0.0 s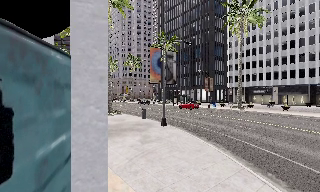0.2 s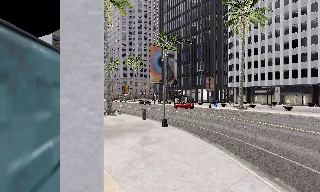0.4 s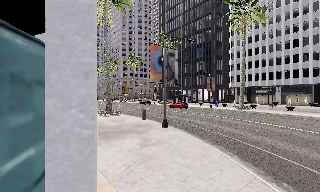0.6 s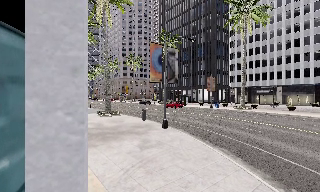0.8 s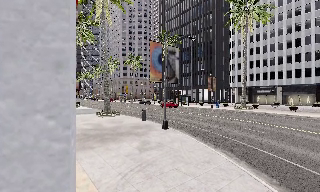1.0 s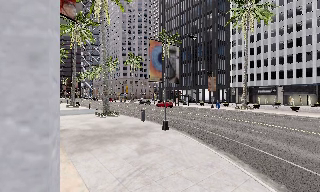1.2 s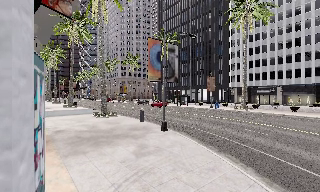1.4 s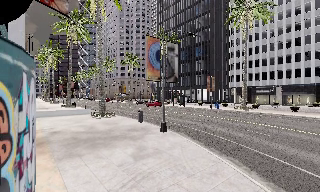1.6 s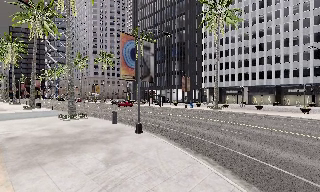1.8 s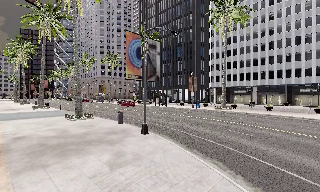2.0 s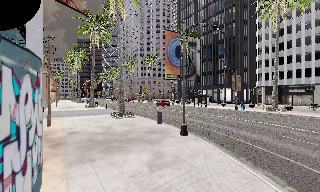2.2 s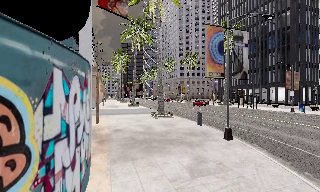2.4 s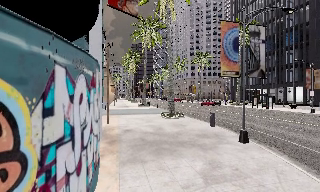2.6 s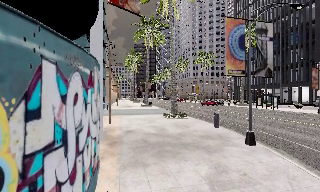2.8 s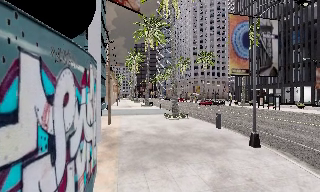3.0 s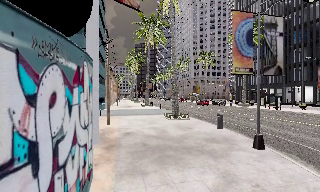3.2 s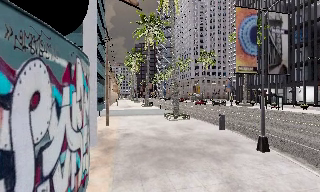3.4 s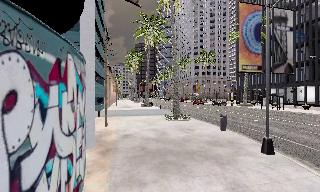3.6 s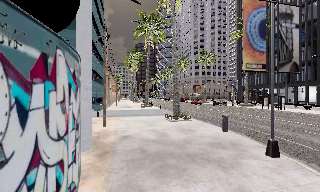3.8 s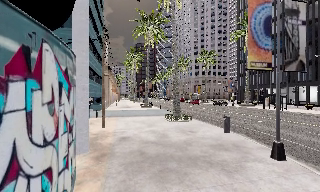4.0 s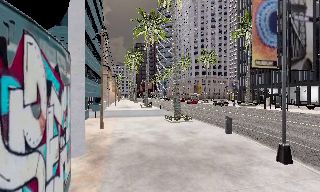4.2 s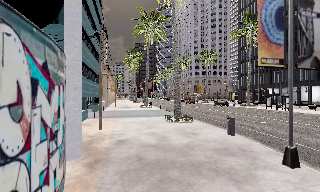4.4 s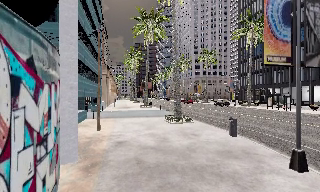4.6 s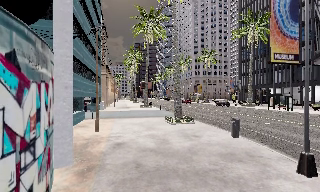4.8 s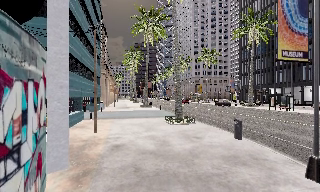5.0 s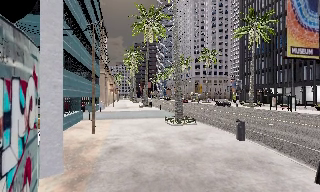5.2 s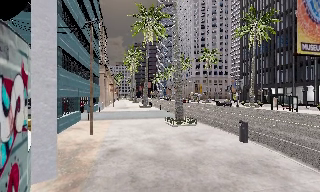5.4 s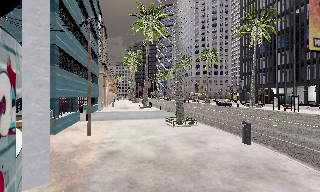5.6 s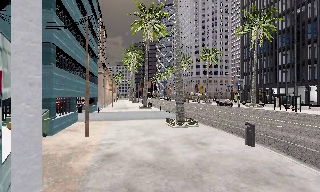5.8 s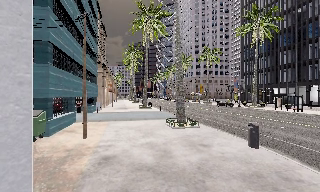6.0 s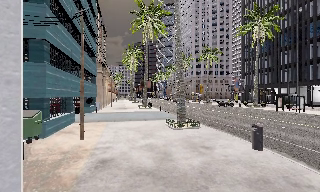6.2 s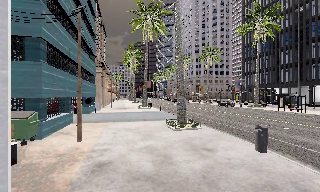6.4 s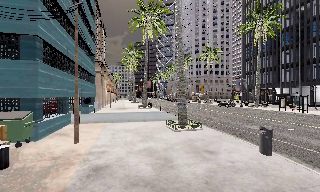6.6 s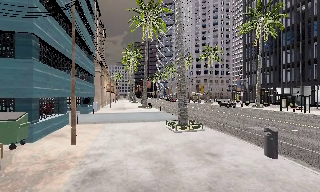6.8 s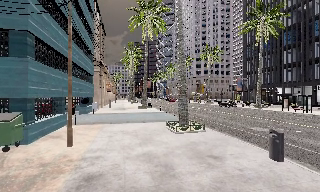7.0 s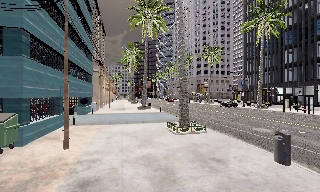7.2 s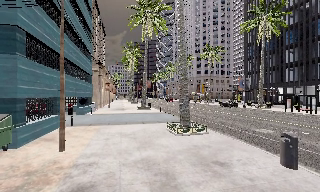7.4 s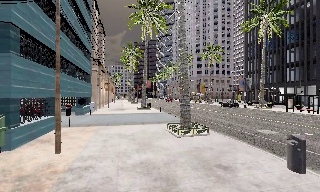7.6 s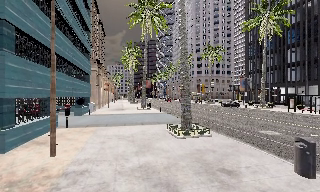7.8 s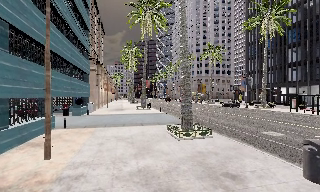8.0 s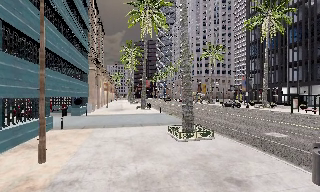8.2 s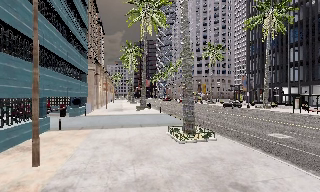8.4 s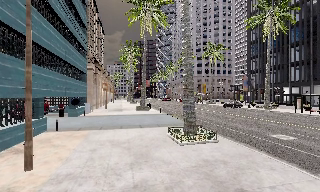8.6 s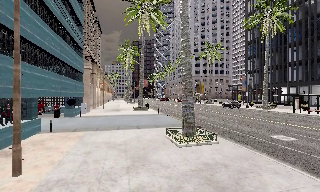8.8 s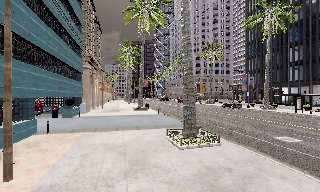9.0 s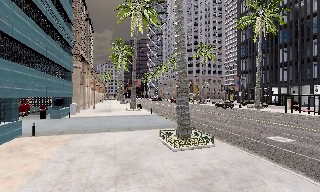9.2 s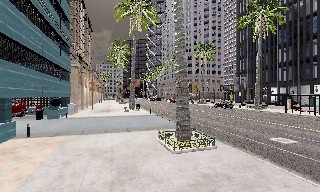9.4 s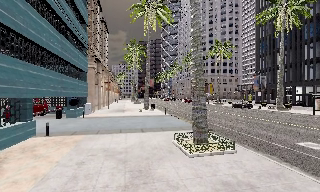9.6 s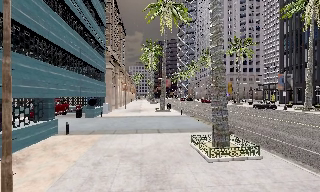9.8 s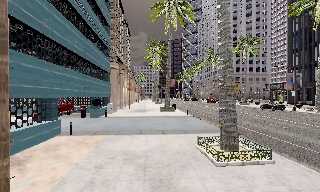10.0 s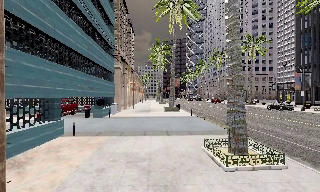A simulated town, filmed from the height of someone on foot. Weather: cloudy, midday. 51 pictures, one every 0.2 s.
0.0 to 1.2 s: The camera travels forward, about 2 m, so what stands in front looms larger.
1.2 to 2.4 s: The scene slides to the right, as the camera pans about 25 degrees to its left. It travels forward, about 2 m, so what stands in front looms larger.
2.4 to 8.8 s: The camera travels forward, about 10 m, so what stands in front looms larger.
8.8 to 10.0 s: The camera pans to its left, which is counterclockwise from overhead, by about 10 degrees. It travels forward, about 2 m, so what stands in front looms larger.
The film runs forward here.
